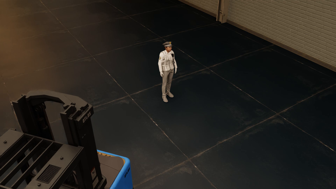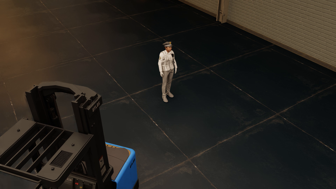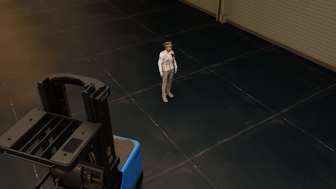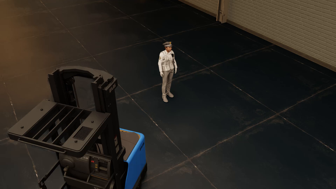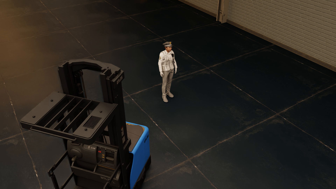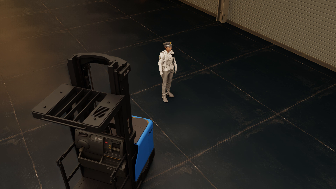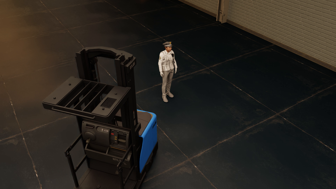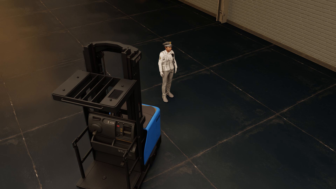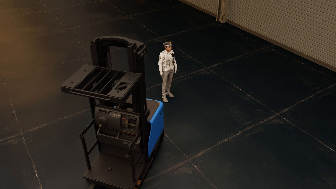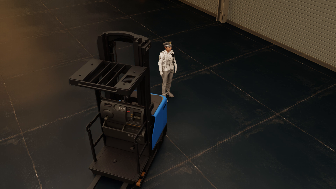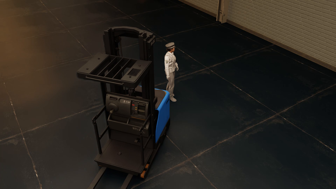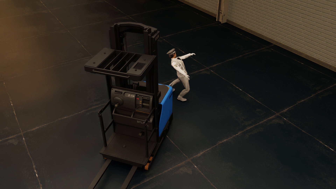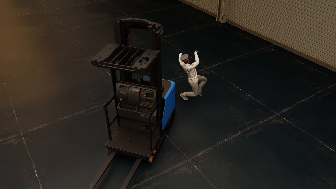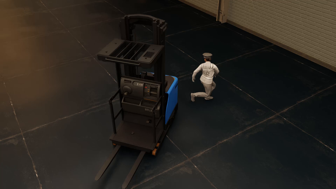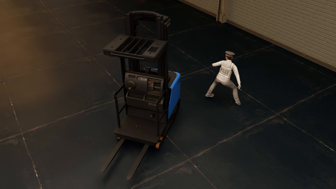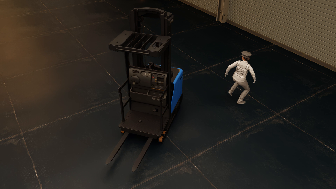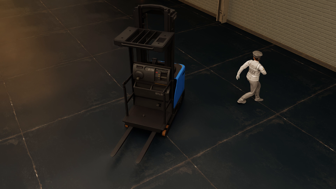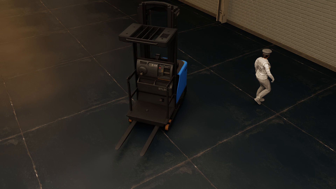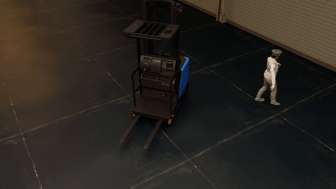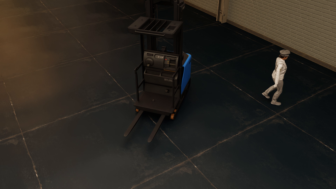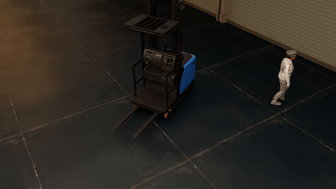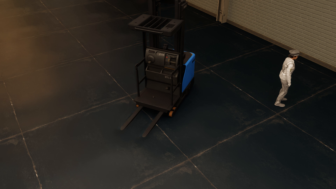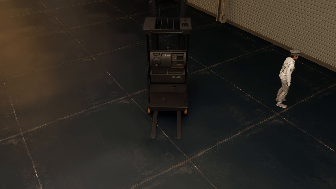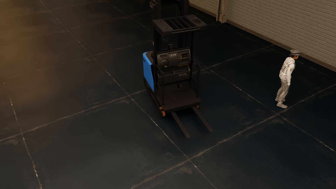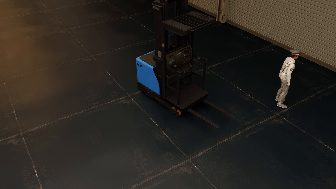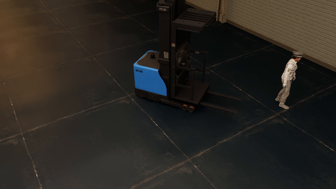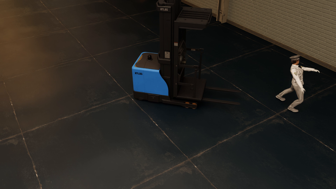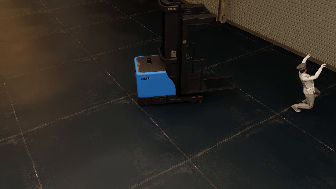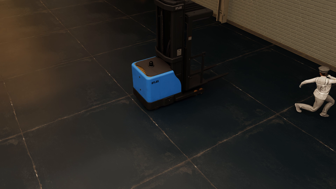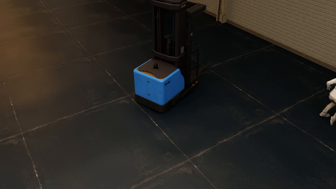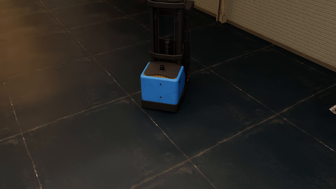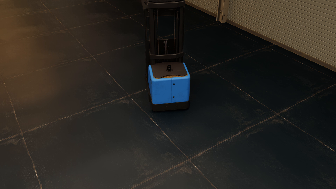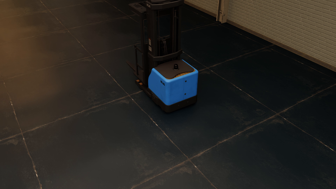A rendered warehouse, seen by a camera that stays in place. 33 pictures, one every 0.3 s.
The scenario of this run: Near miss between a forklift and a person.
